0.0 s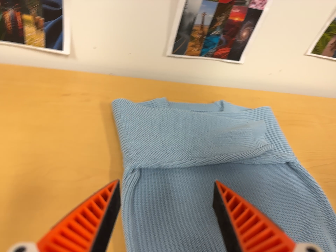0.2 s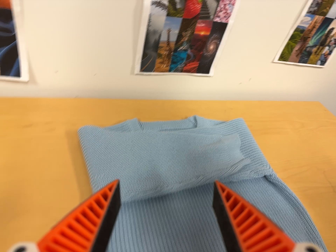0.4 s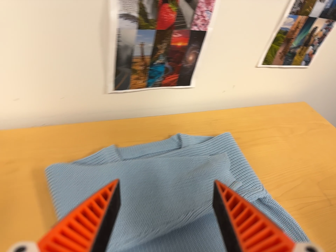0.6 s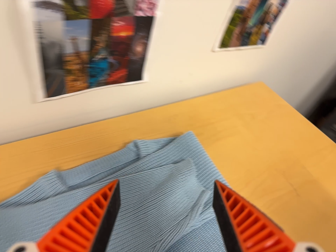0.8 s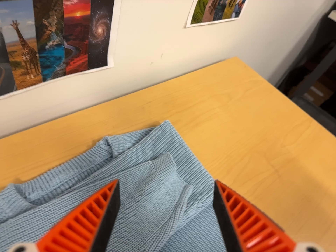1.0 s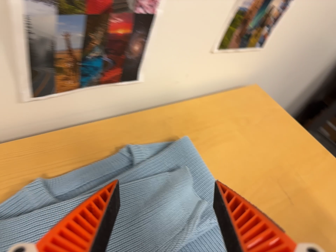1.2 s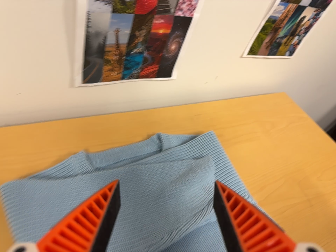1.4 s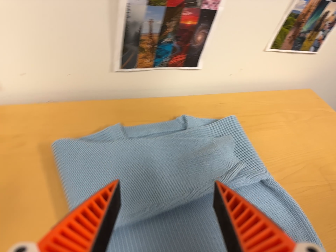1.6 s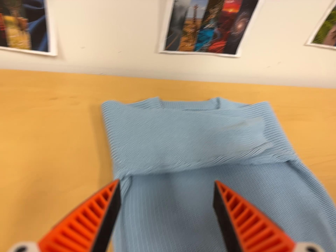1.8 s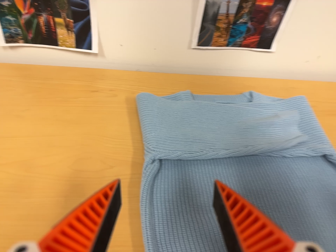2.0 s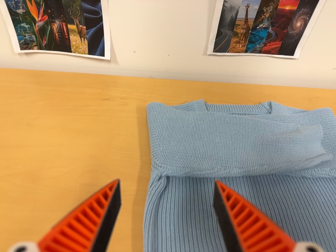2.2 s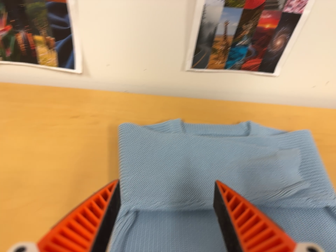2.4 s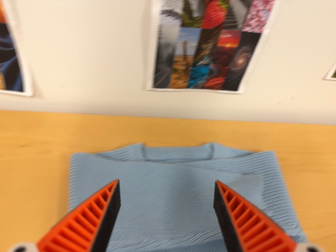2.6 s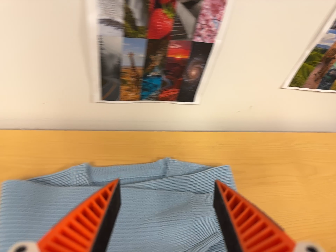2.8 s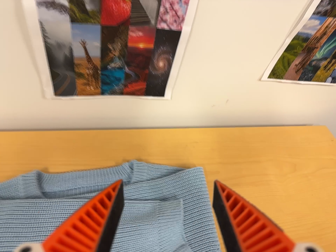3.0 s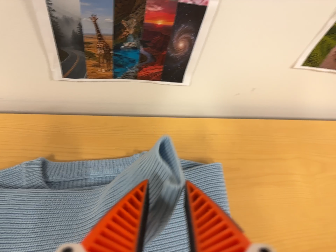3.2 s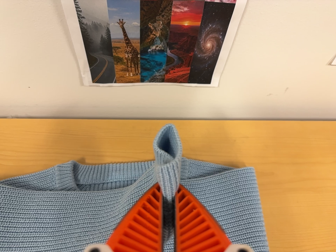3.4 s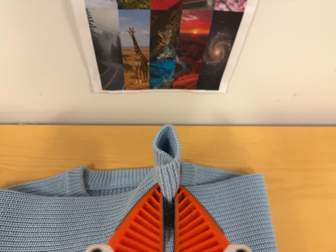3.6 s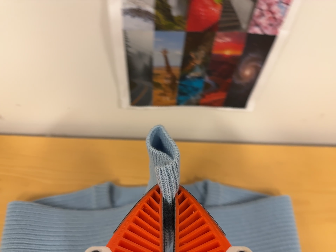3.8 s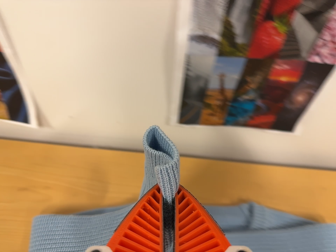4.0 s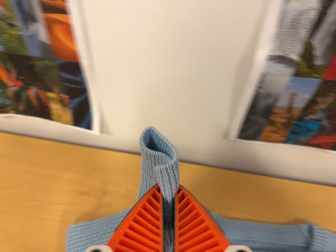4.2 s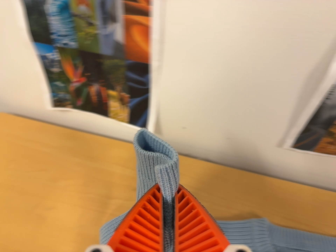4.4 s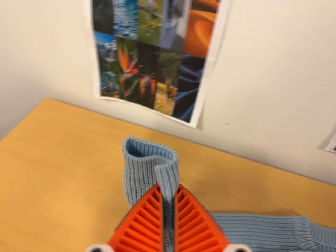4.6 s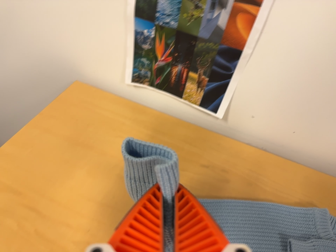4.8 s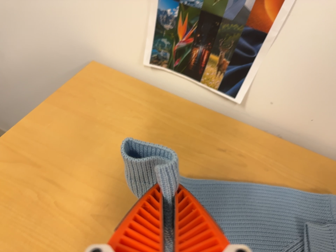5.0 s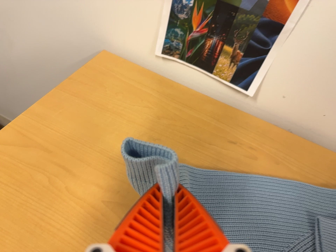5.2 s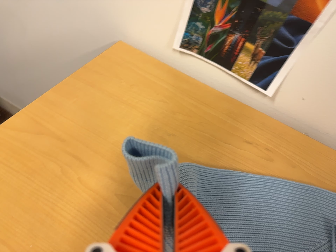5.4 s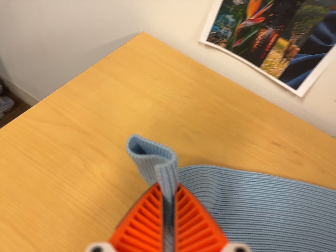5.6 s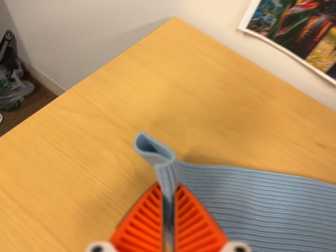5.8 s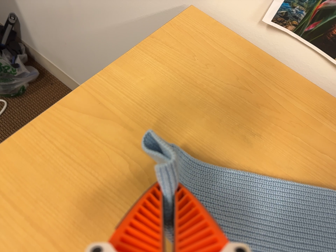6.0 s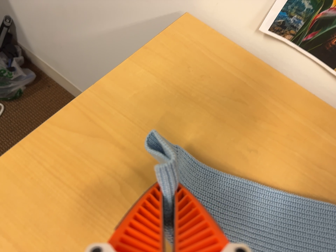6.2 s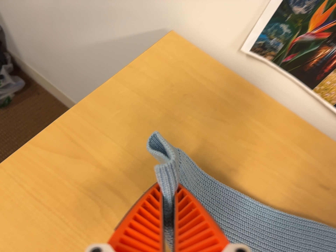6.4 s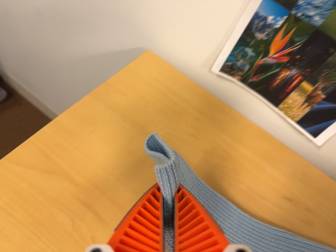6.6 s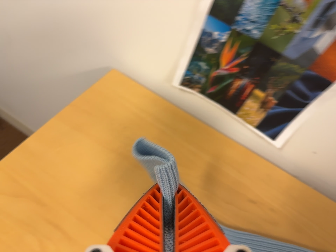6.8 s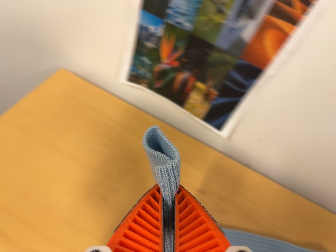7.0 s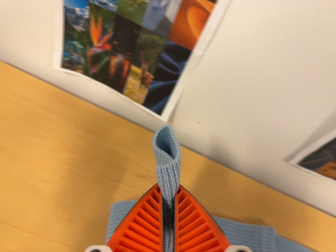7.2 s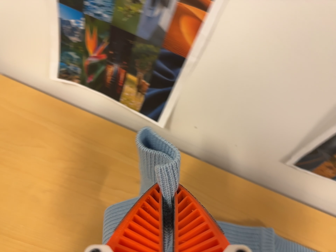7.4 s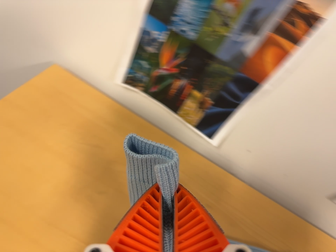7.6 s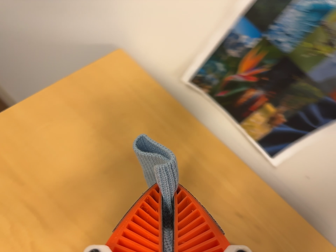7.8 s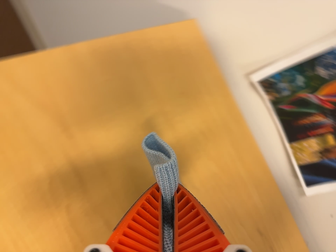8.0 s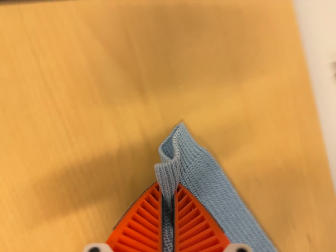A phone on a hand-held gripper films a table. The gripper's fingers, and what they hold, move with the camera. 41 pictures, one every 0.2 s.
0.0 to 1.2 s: The camera pans to its right by about 15 degrees. It travels toward the top of its view and forward, about 18 cm, so close, fixed things drift downward. It rolls about its line of sight by about 10 degrees, and the scene rotates counterclockwise.
1.2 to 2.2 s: The camera swings to its left by about 25 degrees, and the scene slides to the right. It travels toward the bottom of its view, to its right and backward, about 12 cm. It rolls about its line of sight by about 10 degrees, and the scene rotates clockwise.
2.2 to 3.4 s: The camera travels forward, to its right and toward the top of its view, about 24 cm, so what stands in front looms larger.
3.4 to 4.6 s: The camera swings to its left by about 15 degrees, and the scene slides to the right. It travels to its left, about 34 cm, so close, fixed things drift to the right. It rolls about its line of sight by about 20 degrees, and the scene rotates clockwise.
4.6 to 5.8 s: The camera travels to its left and forward, about 18 cm, so close, fixed things drift to the right. Its aim tips toward the bottom of its view by about 10 degrees, and the scene shifts upward. It rolls about its line of sight by about 15 degrees, and the scene rotates clockwise.
5.8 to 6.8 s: The camera travels to its right, about 18 cm, so close, fixed things drift to the left. It rolls about its line of sight by about 10 degrees, and the scene rotates counterclockwise.
6.8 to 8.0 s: The camera travels to its left, about 28 cm, so close, fixed things drift to the right. Its aim tips toward the bottom of its view by about 10 degrees, and the scene shifts upward. It rolls about its line of sight by about 45 degrees, and the scene rotates clockwise.
The film runs backward here.
